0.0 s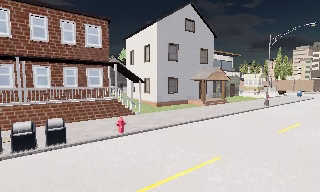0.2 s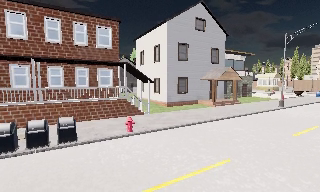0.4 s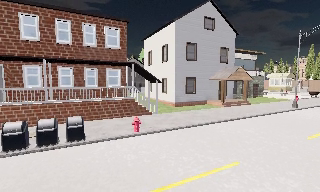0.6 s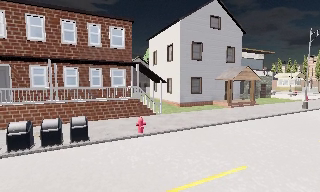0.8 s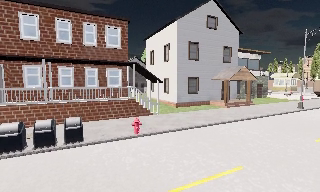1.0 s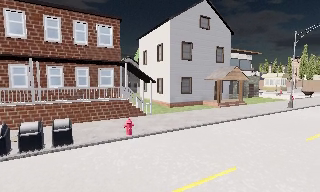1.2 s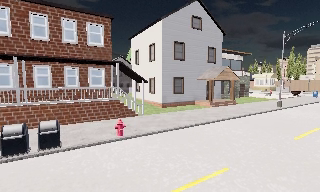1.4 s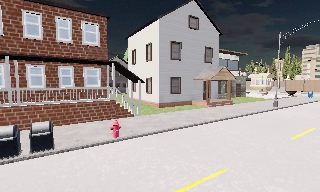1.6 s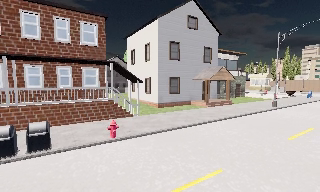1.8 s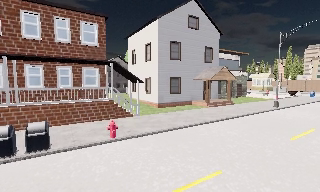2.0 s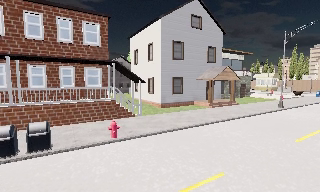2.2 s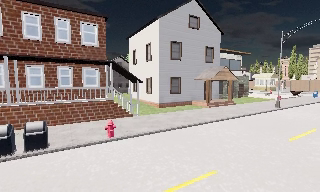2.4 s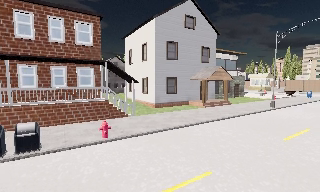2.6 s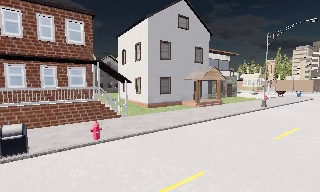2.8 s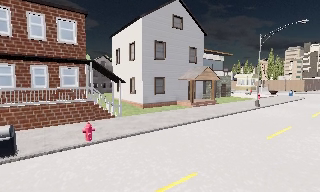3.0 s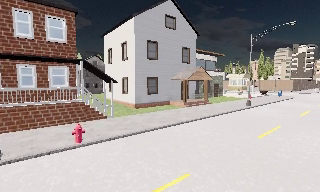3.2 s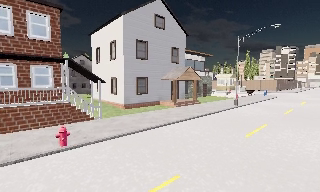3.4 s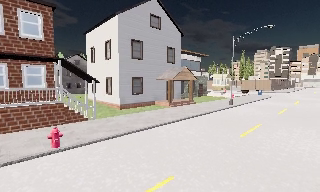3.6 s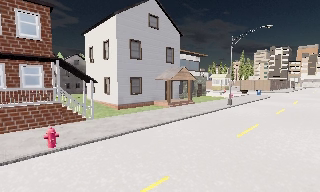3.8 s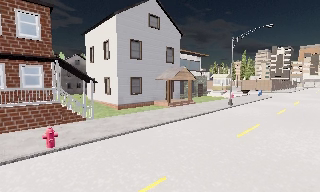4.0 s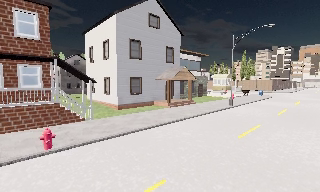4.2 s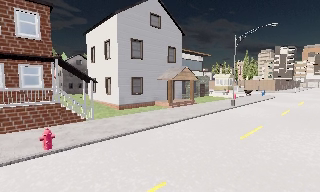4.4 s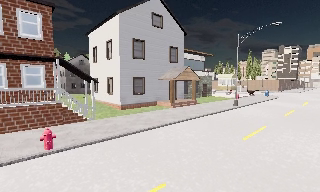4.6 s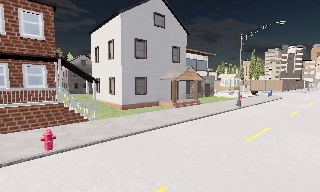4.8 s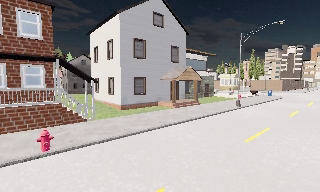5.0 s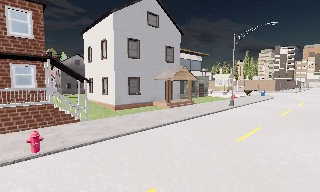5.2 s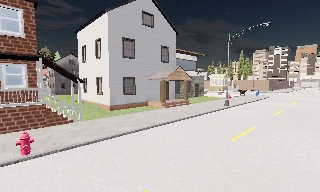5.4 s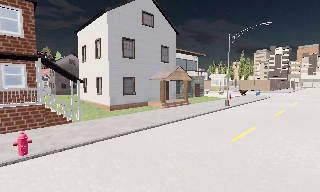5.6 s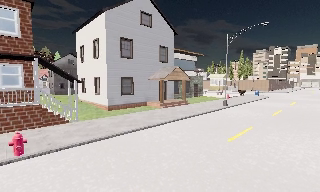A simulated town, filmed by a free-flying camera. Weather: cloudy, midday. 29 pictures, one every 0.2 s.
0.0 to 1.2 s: The camera travels forward, about 0.5 m, so what stands in front looms larger.
1.2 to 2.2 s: The camera shifts only a little, or ends up much as it began.
2.2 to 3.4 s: The camera pans to its right, which is clockwise from overhead, by about 10 degrees.
3.4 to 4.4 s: The camera shifts only a little, or ends up much as it began.
4.4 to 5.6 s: The camera travels to its right, about 0.5 m, so close, fixed things drift to the left.
The film runs forward here.
